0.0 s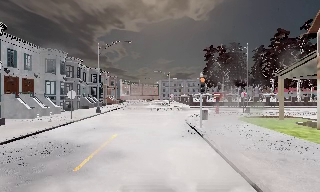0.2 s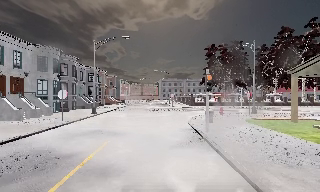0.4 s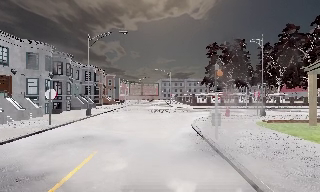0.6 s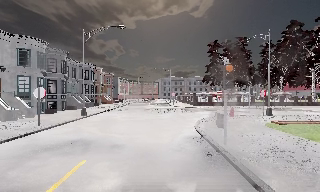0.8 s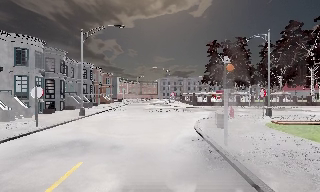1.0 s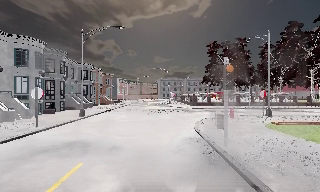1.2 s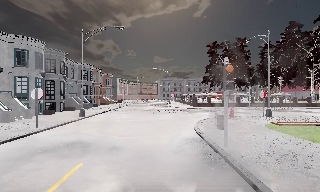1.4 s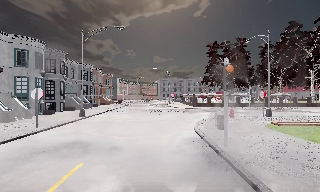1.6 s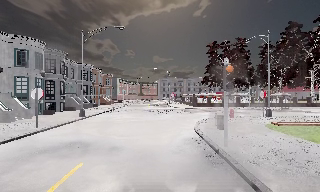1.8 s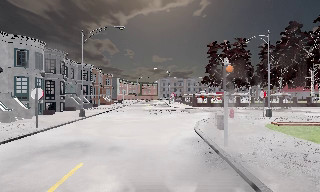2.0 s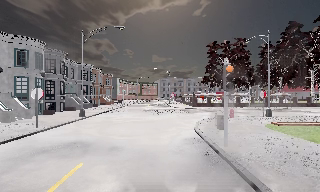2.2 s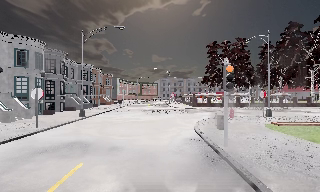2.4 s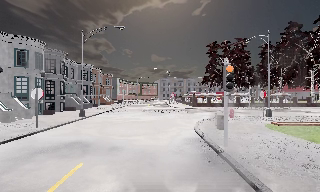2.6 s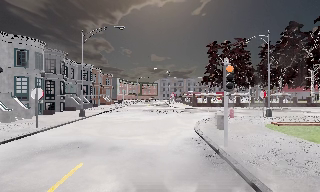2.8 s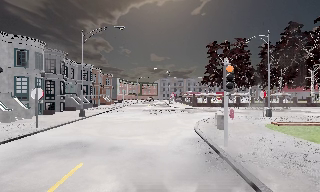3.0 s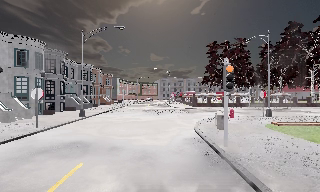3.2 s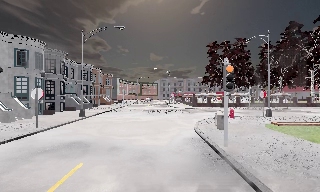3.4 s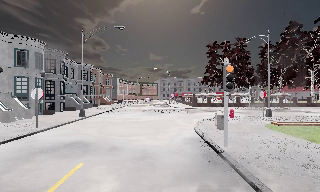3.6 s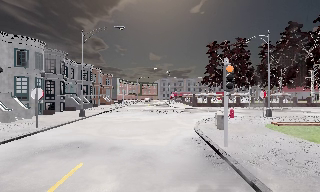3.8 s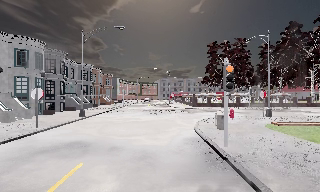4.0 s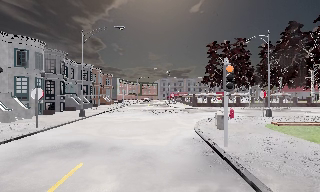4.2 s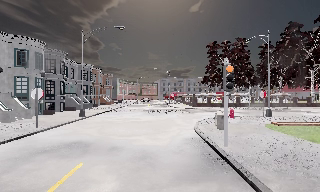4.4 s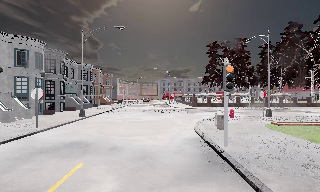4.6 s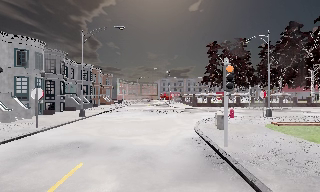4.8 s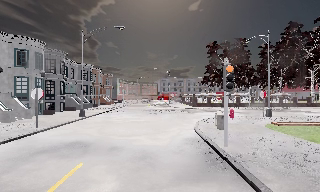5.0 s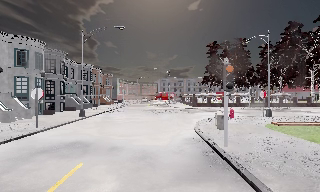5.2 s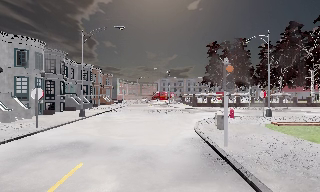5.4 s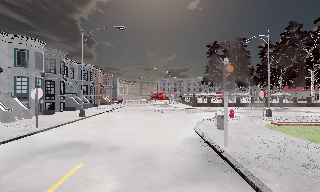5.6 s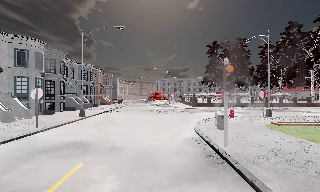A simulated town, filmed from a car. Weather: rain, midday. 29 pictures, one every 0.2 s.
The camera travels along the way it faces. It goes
forward.
0.0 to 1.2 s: The camera travels forward, about 3.5 m, so what stands in front looms larger. It loses speed.
1.2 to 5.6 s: The camera keeps its place and its aim.
The film runs forward here.
